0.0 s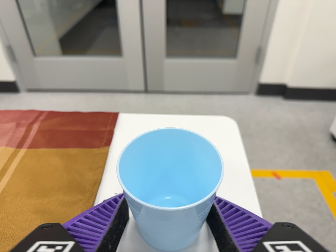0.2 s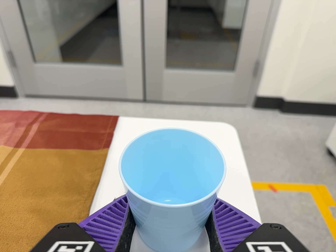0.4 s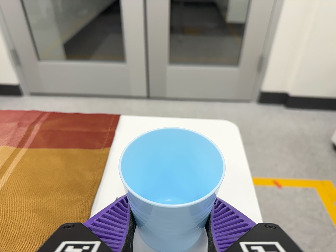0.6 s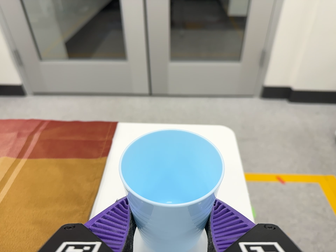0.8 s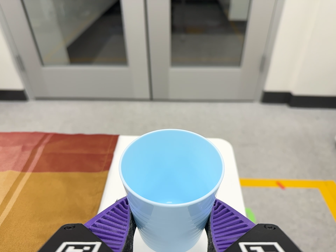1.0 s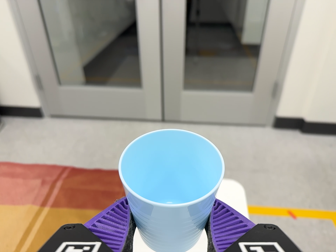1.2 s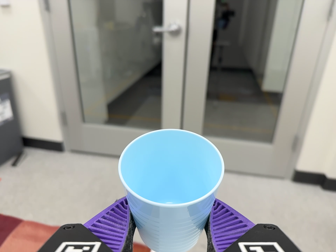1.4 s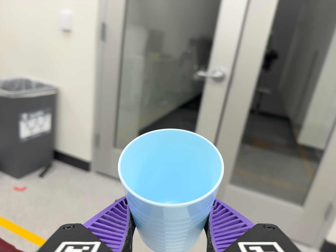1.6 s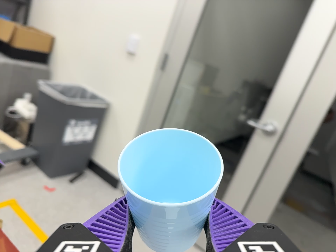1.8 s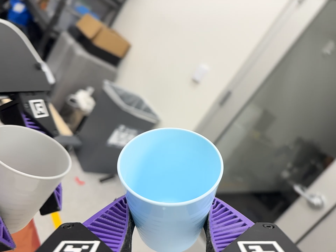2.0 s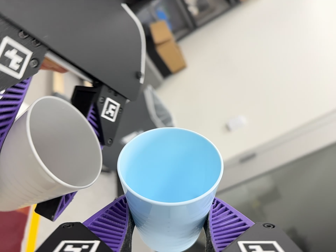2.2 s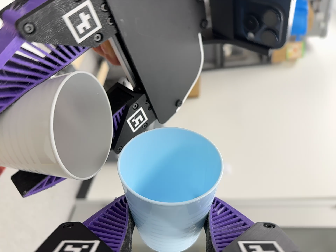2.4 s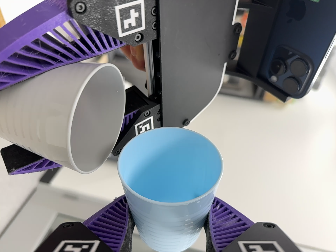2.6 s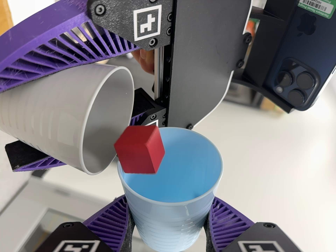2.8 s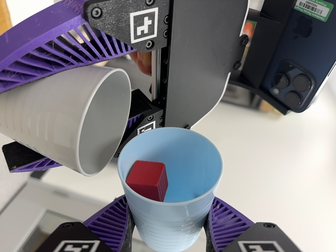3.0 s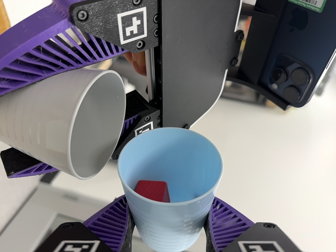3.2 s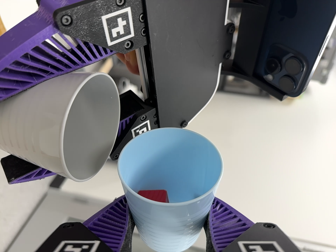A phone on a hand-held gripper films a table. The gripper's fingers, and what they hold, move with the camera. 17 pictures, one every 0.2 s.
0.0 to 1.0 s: The camera travels toward the top of its view, about 7 cm, so close, fixed things drift downward.
1.0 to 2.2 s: The scene slides to the right, as the camera pans about 30 degrees to its left. It travels toward the top of its view and to its left, about 32 cm, so close, fixed things drift downward. Its aim tips toward the top of its view by about 35 degrees, and the scene shifts downward. It rolls about its line of sight by about 100 degrees, and the scene rotates clockwise.
2.2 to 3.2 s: The camera rolls about its line of sight by about 15 degrees, and the scene rotates clockwise.
The film runs backward here.
